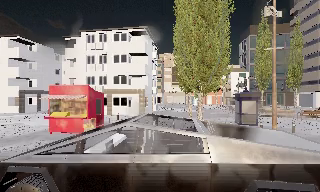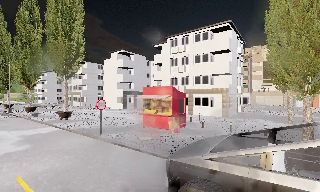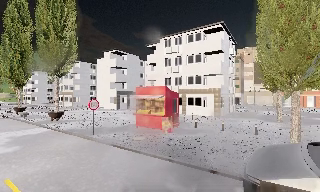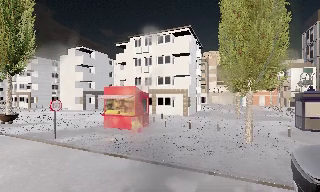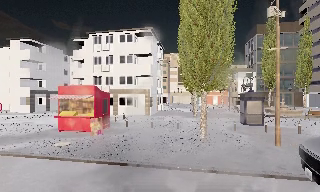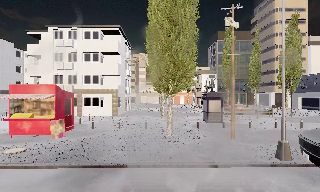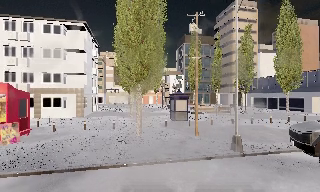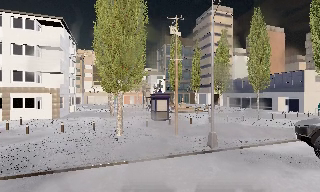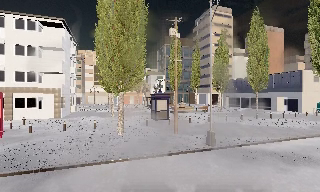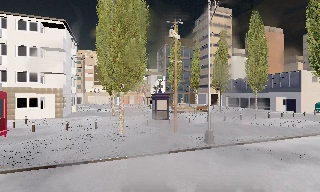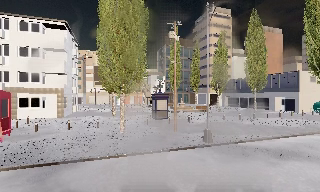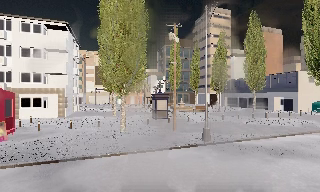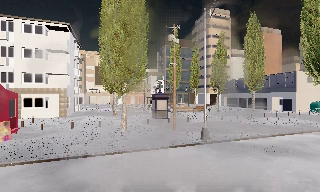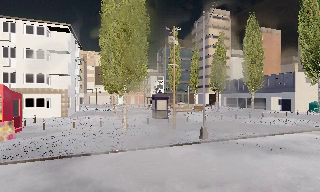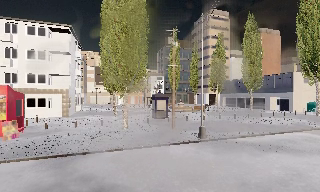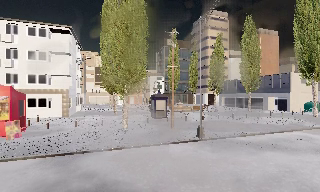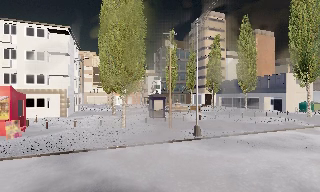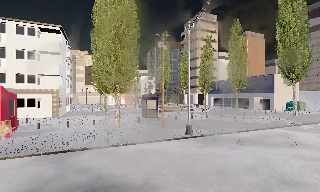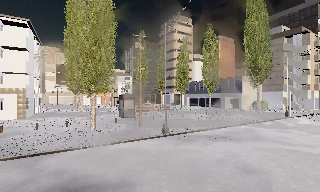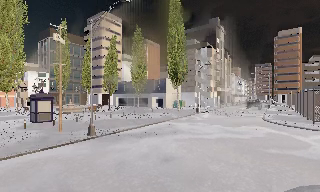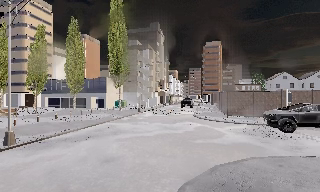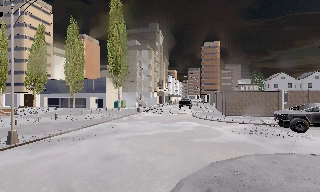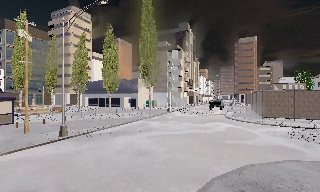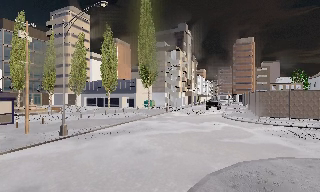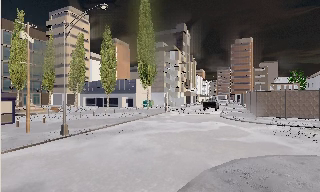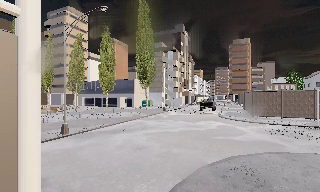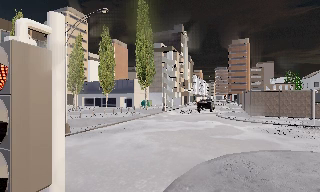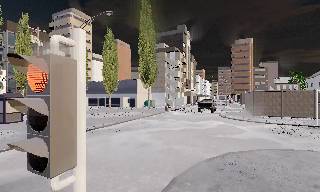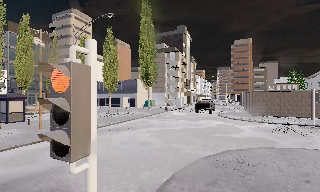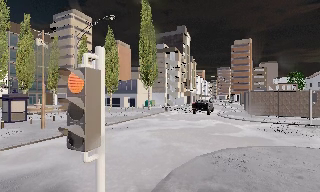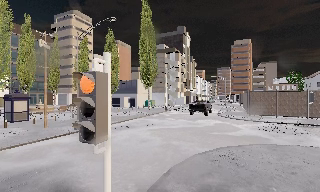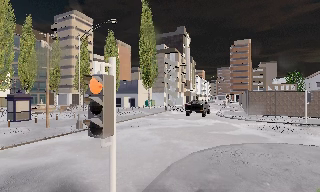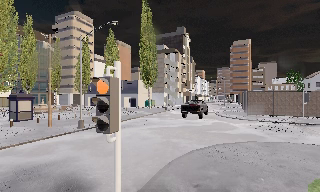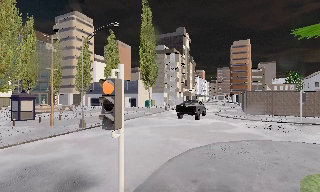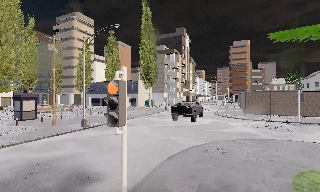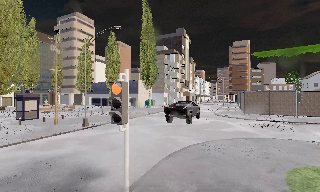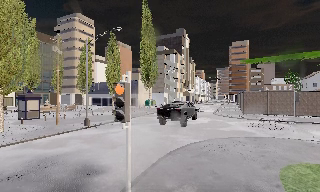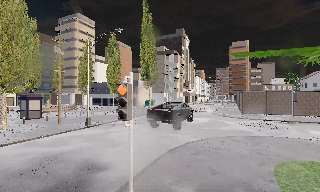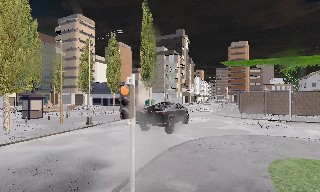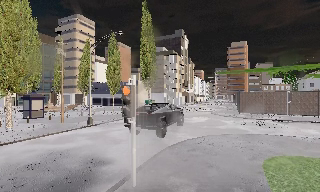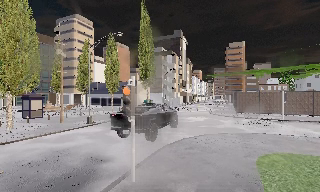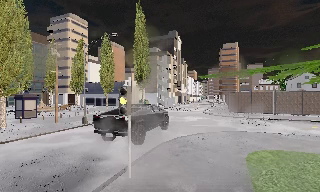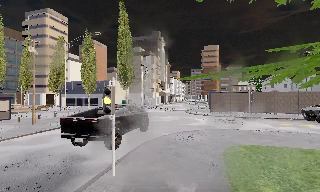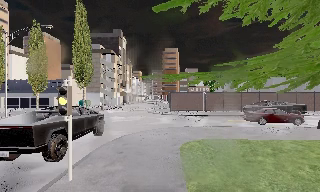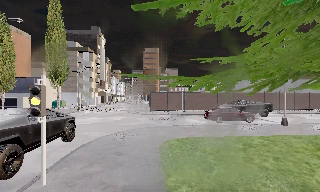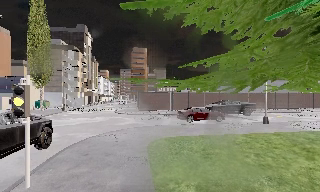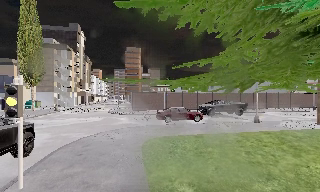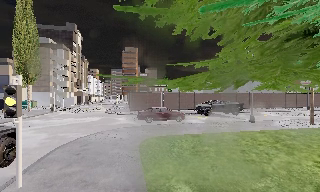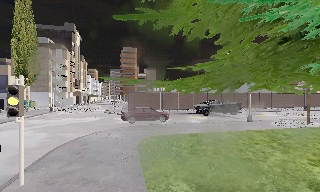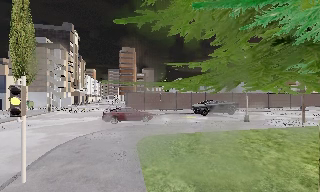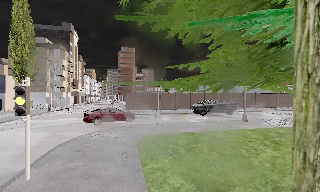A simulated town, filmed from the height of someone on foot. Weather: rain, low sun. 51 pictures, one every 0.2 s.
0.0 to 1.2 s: The camera swings to its right by about 20 degrees, and the scene slides to the left. It travels backward, about 0.5 m, so what stands in front gets smaller.
1.2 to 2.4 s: The camera travels backward, about 1.5 m, so what stands in front gets smaller.
2.4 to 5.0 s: The scene slides to the left, as the camera pans about 50 degrees to its right. It travels backward, about 3.5 m.
5.0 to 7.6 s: The camera travels backward, about 3.5 m, so what stands in front gets smaller.
7.6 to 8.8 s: The camera pans to its right, which is clockwise from overhead, by about 30 degrees. It travels backward, about 1.5 m, so what stands in front gets smaller.
8.8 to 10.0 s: The camera travels backward, about 1 m, so what stands in front gets smaller.
The film runs backward here.
